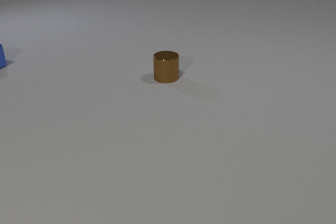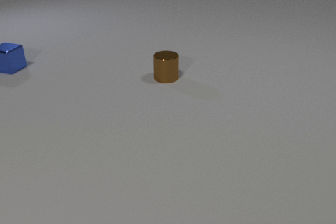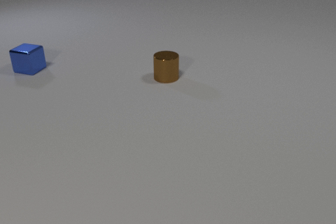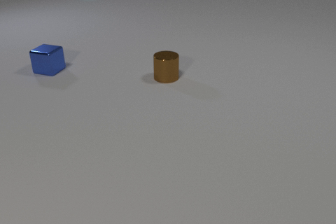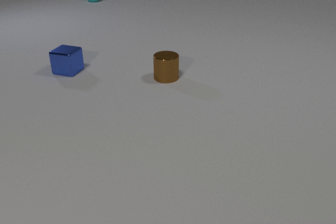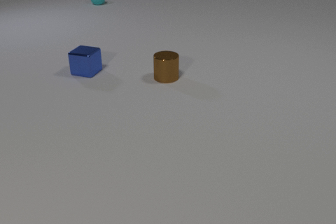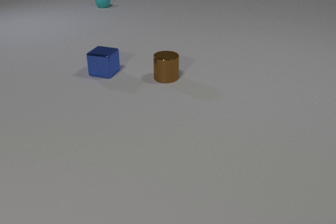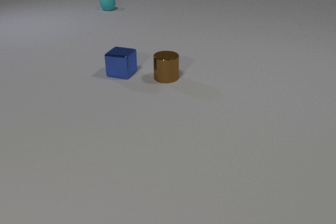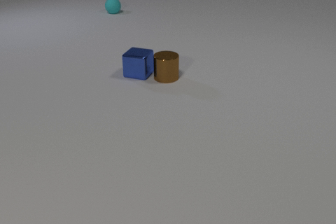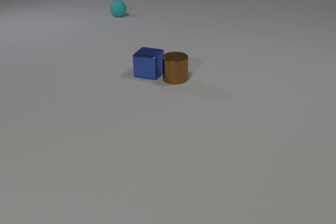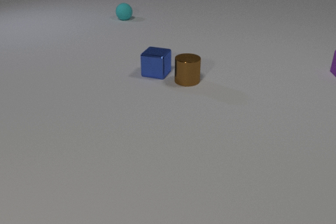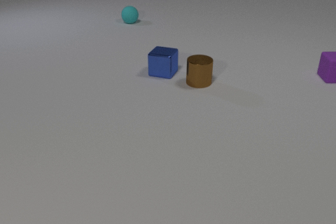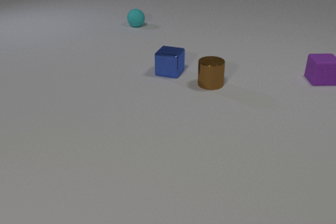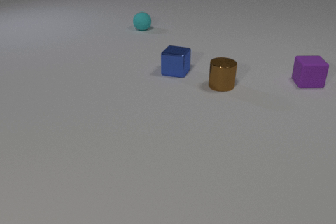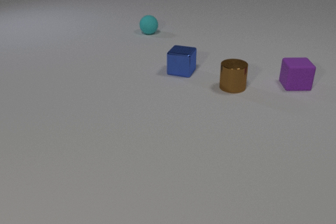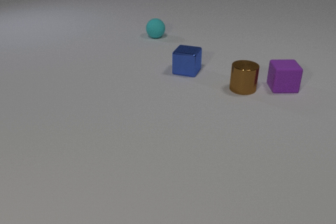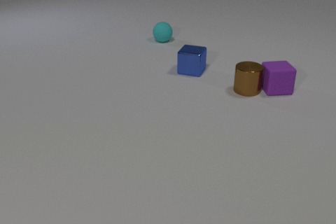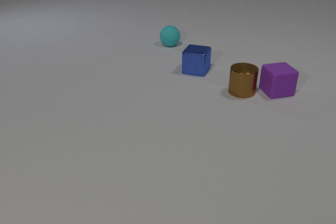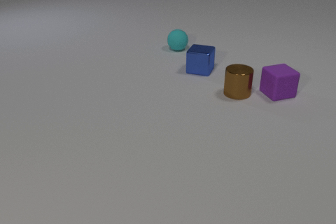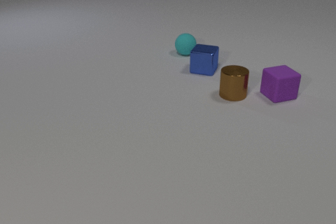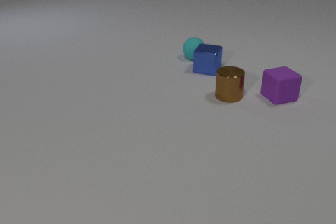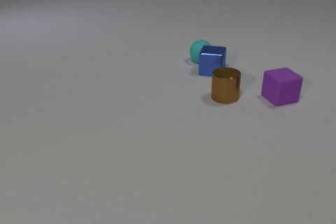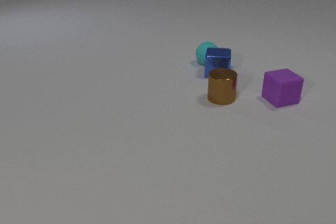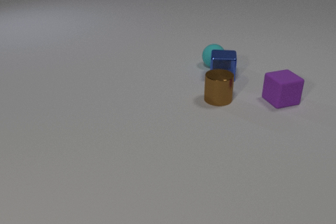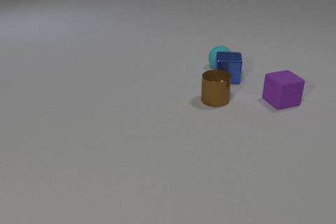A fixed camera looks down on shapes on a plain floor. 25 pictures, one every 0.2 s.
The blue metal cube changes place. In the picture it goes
to the right.
The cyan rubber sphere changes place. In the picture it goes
toward the camera.
0.0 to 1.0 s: The blue metal cube slides to the right and toward the camera. The cyan rubber sphere comes in at the top edge, rolls toward the camera.
1.0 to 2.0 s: The blue metal cube slides to the right. The brown metal cylinder slides to the right. The cyan rubber sphere rolls toward the camera and to the right. The purple rubber cube comes in at the right edge. The blue metal cube and the brown metal cylinder collide.
2.0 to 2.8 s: The blue metal cube slides to the right. The brown metal cylinder slides to the right. The cyan rubber sphere rolls toward the camera and to the right. The purple rubber cube slides to the left and toward the camera.
2.8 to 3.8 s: The blue metal cube slides to the right. The brown metal cylinder slides toward the camera. The cyan rubber sphere rolls toward the camera and to the right. The purple rubber cube slides toward the camera and to the left. The brown metal cylinder and the purple rubber cube collide.
3.8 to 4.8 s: The blue metal cube slides to the right and toward the camera. The brown metal cylinder slides to the left and toward the camera. The cyan rubber sphere rolls toward the camera and to the right. The purple rubber cube slides toward the camera. The blue metal cube and the cyan rubber sphere collide.
How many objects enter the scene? 3.
What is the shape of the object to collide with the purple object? cylinder.
How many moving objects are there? 4.
